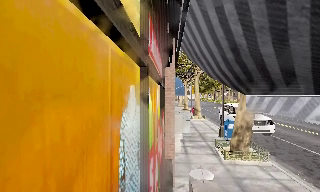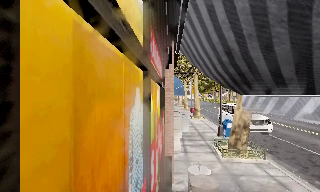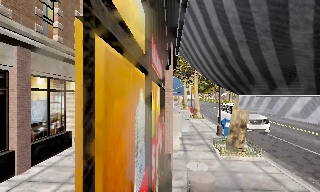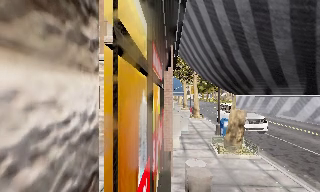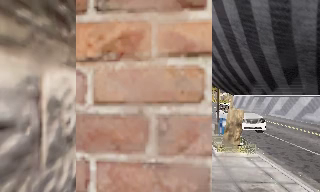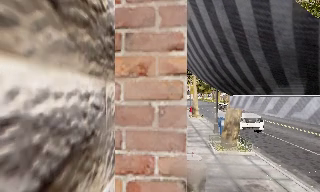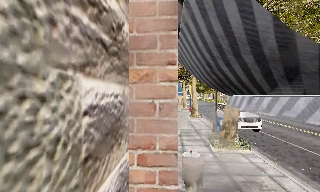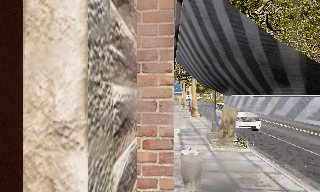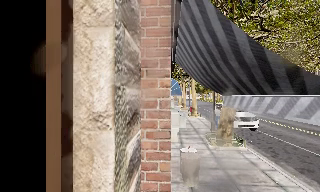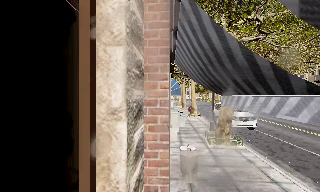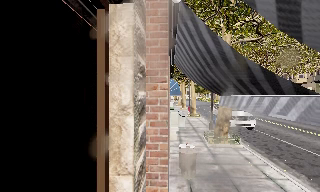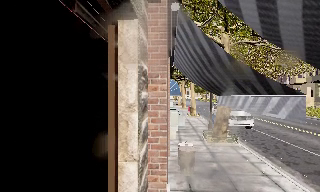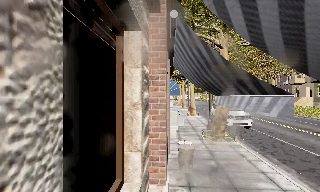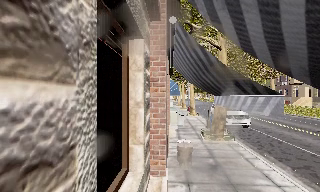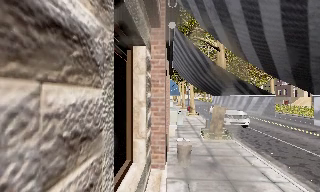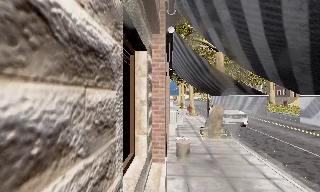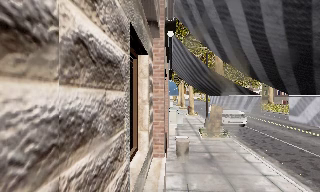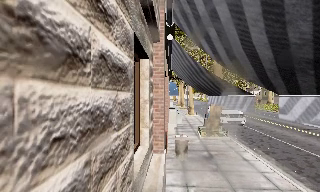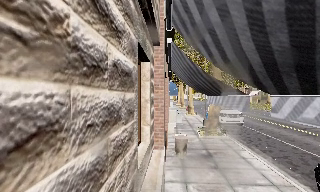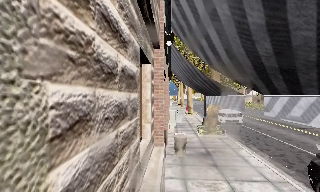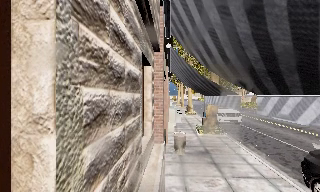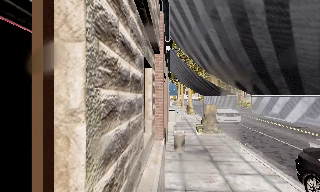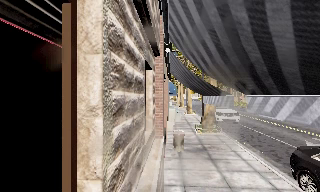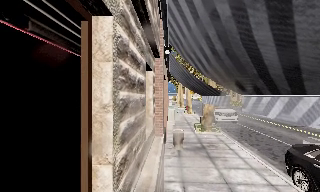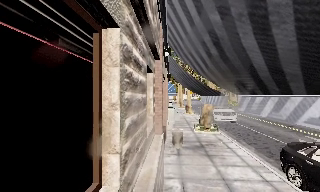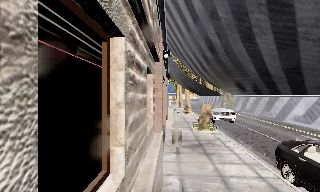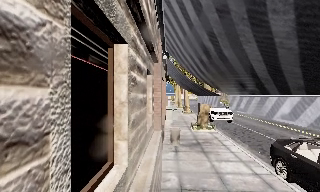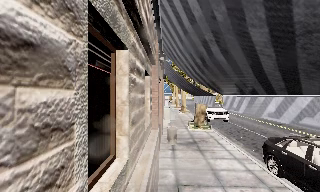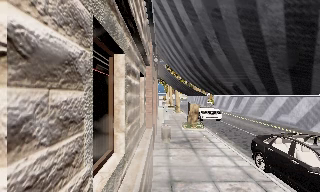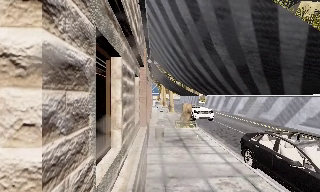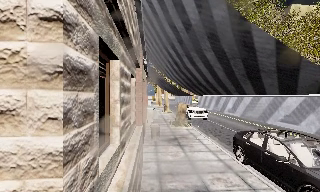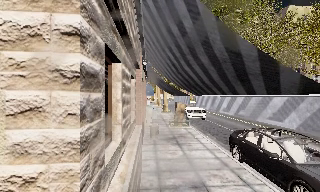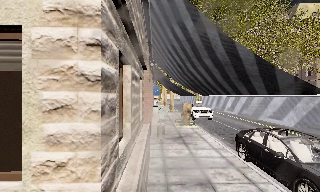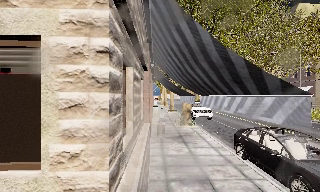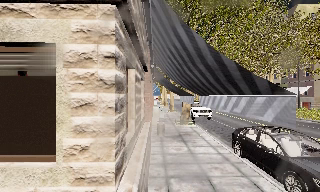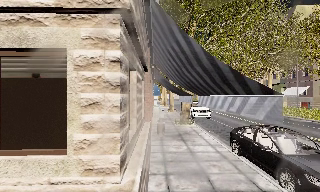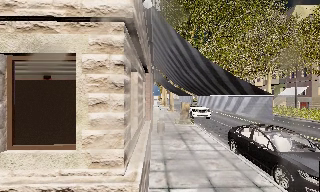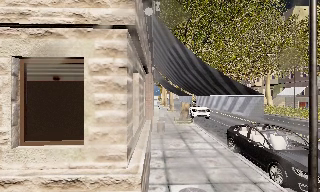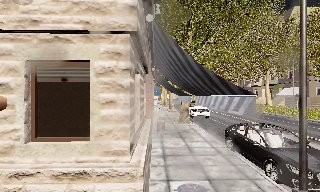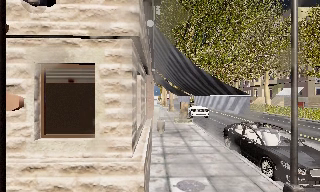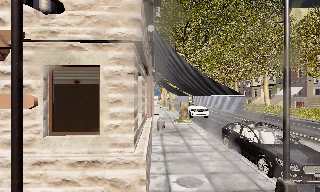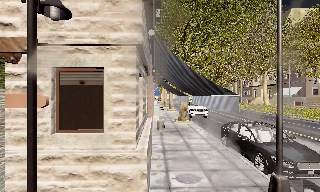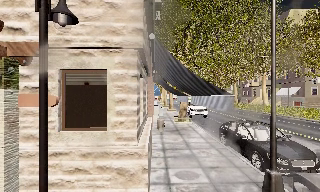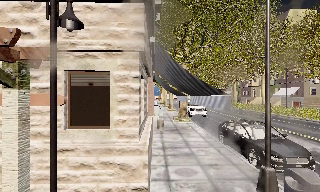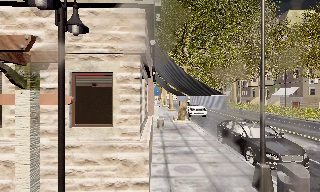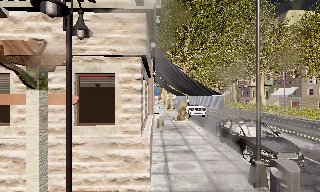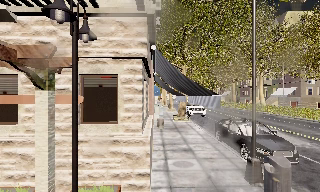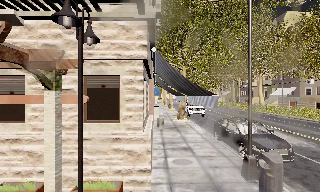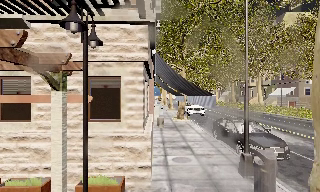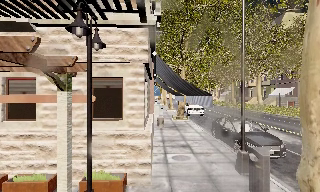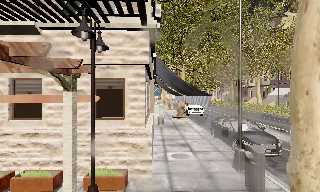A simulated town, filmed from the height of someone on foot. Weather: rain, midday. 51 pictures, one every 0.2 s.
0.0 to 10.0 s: The camera travels backward, about 10 m, so what stands in front gets smaller.
The film runs backward here.
